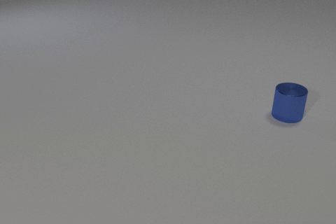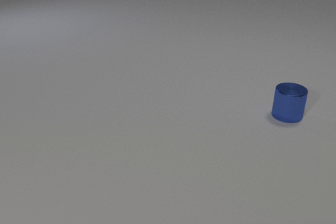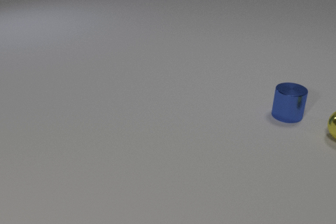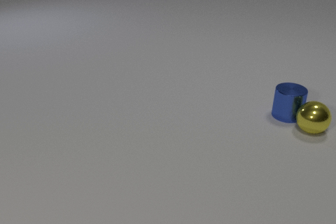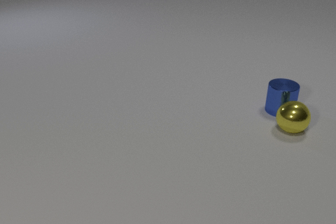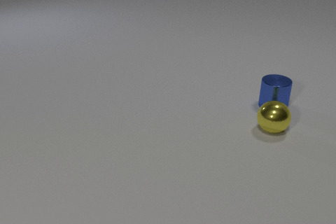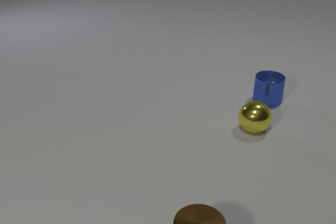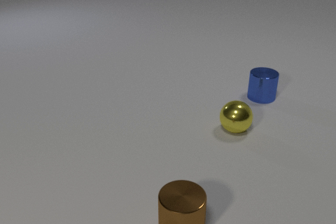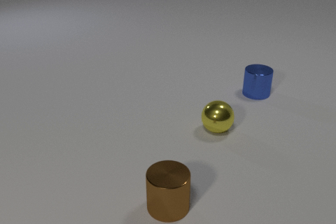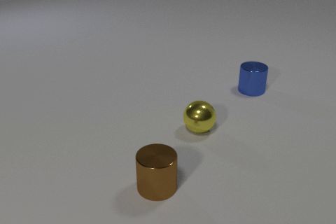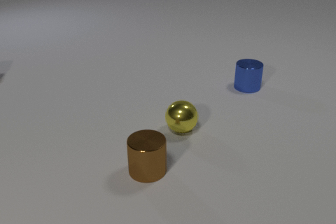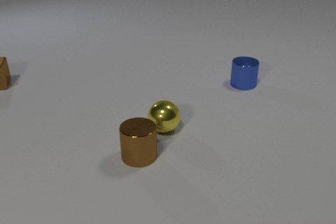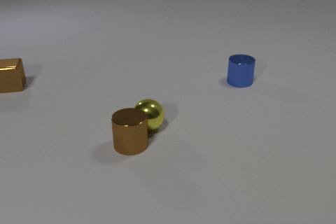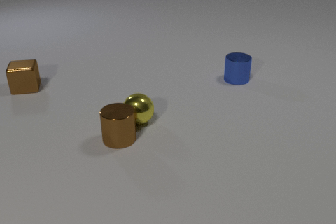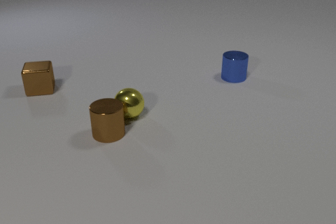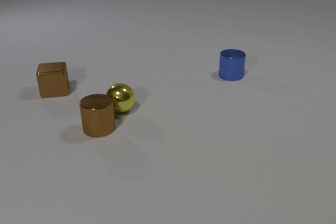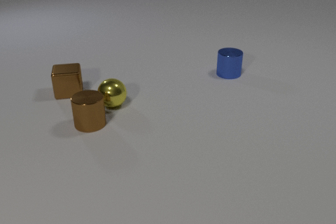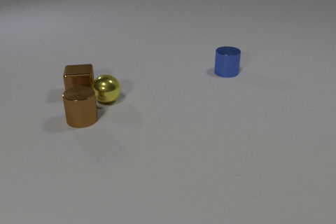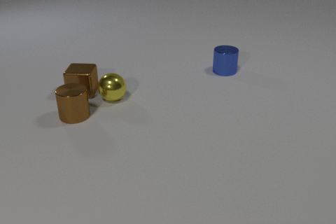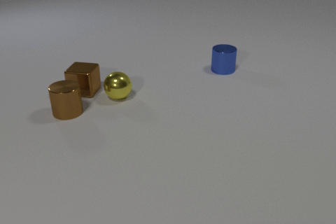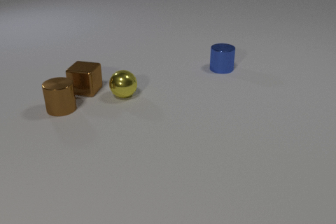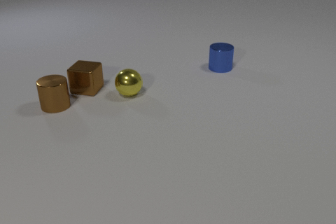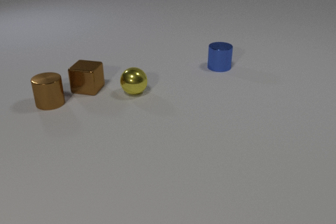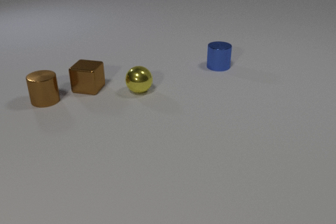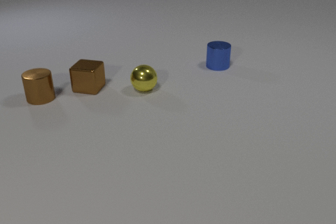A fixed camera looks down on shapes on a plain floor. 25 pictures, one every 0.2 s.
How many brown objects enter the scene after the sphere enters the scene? 2.
What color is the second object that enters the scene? brown.
Are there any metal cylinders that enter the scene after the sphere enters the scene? yes.
0.0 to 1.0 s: The yellow metal sphere comes in at the right edge, rolls to the left. The blue metal cylinder slides away from the camera and to the left. The yellow metal sphere and the blue metal cylinder collide.
1.0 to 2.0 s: The yellow metal sphere rolls to the left. The blue metal cylinder slides away from the camera and to the left. The brown metal cylinder comes in at the bottom edge, slides away from the camera and to the left.
2.0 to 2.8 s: The yellow metal sphere rolls to the left and away from the camera. The blue metal cylinder slides away from the camera and to the left. The brown metal cylinder slides away from the camera and to the left. The brown metal cube comes in at the left edge, slides to the right and toward the camera. The yellow metal sphere and the brown metal cylinder collide.
2.8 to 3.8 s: The yellow metal sphere rolls away from the camera. The blue metal cylinder slides away from the camera and to the left. The brown metal cylinder slides away from the camera and to the left. The brown metal cube slides to the right, spins clockwise seen from above by about 15 degrees, its near face sliding to the left. The yellow metal sphere and the brown metal cube collide.
3.8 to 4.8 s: The yellow metal sphere rolls to the right and away from the camera. The blue metal cylinder slides away from the camera and to the left. The brown metal cylinder slides away from the camera and to the left. The brown metal cube slides away from the camera.
